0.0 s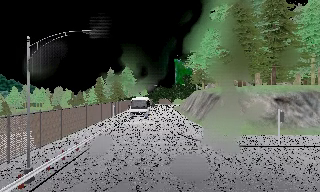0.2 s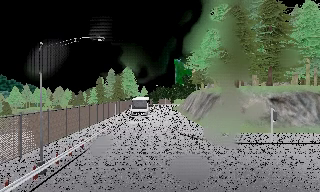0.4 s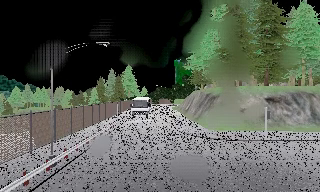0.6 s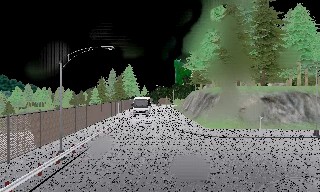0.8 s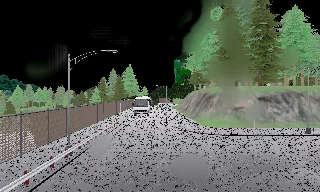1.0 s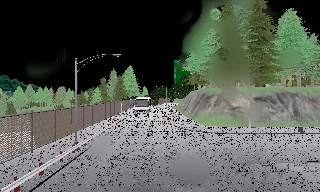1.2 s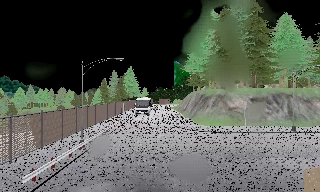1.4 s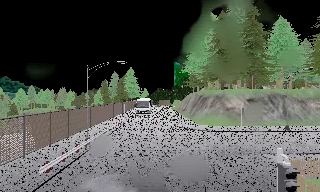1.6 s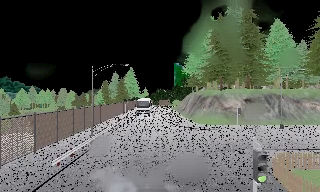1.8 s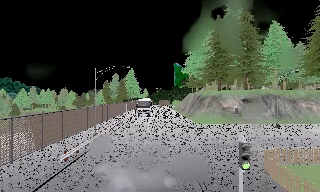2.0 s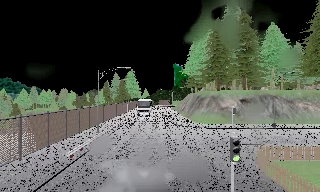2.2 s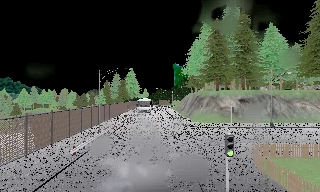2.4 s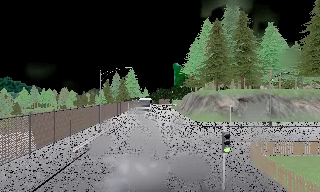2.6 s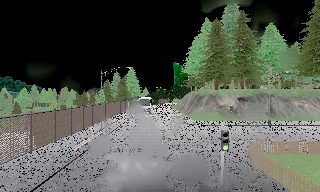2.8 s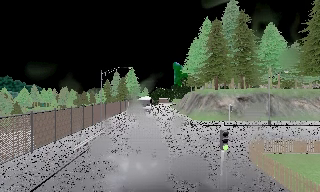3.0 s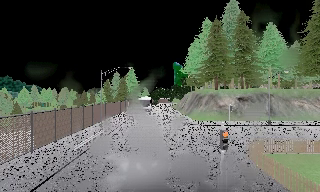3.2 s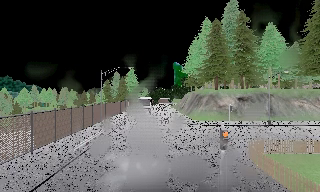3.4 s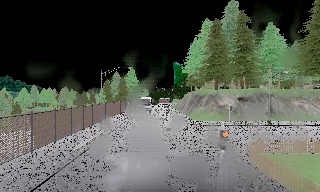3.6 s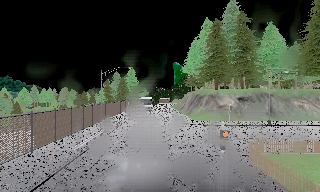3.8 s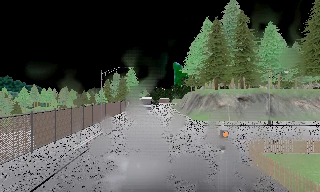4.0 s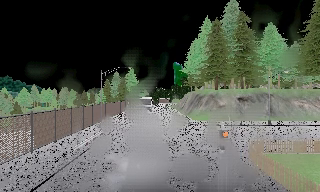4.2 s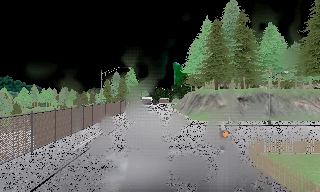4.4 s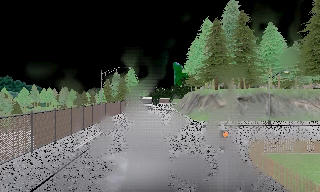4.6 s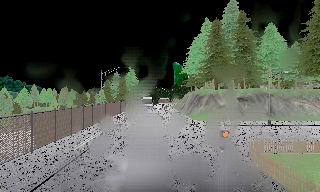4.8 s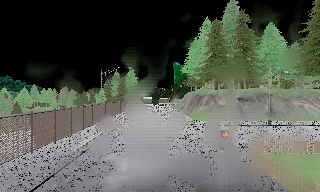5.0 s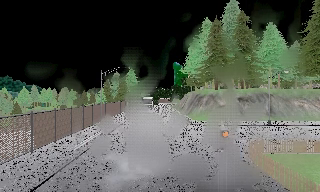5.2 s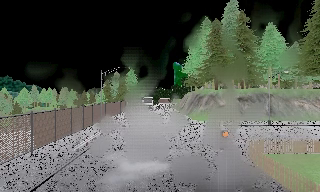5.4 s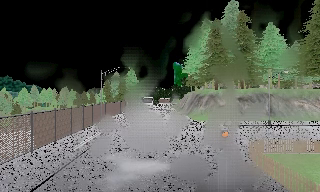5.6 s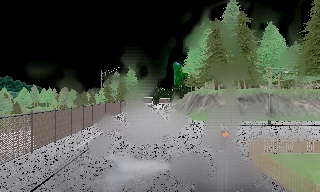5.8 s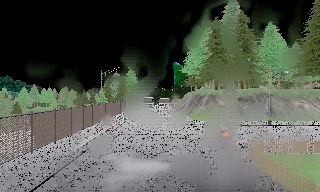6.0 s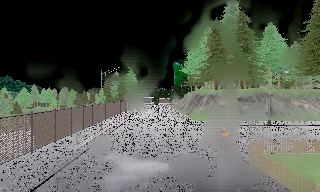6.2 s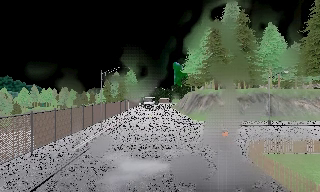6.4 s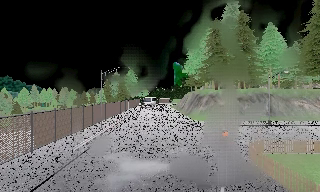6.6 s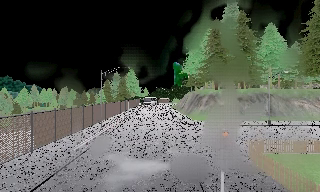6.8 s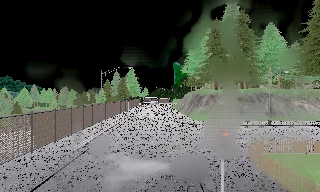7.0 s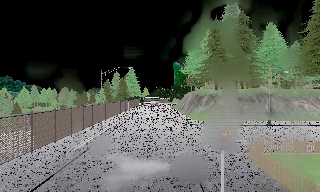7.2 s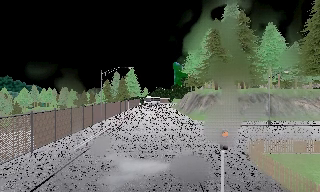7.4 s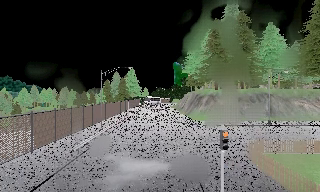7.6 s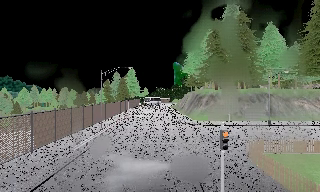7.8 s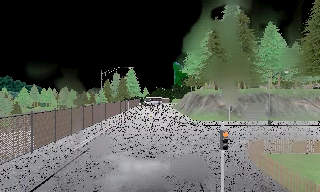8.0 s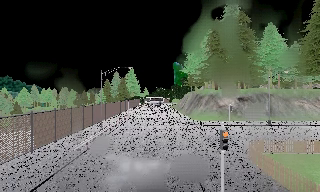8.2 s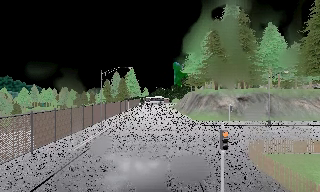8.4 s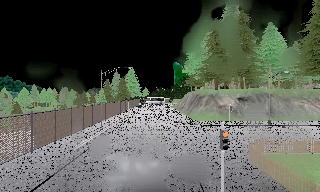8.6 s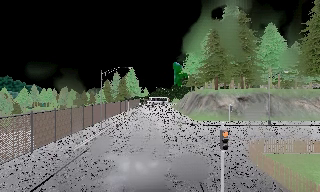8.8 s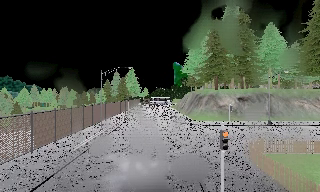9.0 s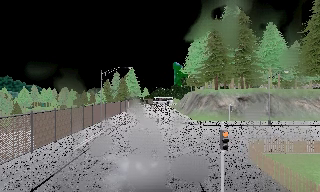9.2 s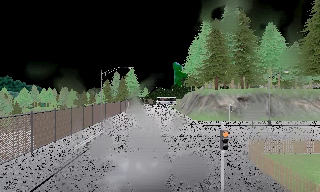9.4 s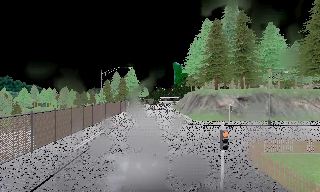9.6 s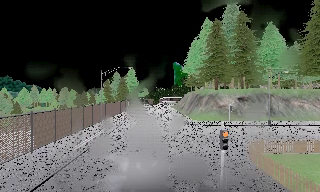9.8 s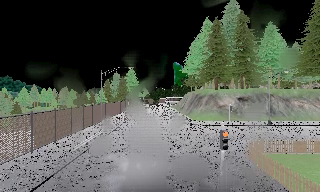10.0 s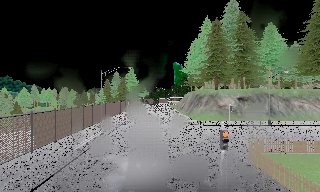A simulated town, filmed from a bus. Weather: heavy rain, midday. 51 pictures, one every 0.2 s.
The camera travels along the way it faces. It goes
backward.
0.0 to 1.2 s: The camera travels backward, about 6 m, so what stands in front gets smaller.
1.2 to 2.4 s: The camera travels backward, about 4.5 m, so what stands in front gets smaller. It loses speed.
2.4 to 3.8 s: The camera shifts only a little, or ends up much as it began.
3.8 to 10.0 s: The camera keeps its place and its aim.
The film runs backward here.
